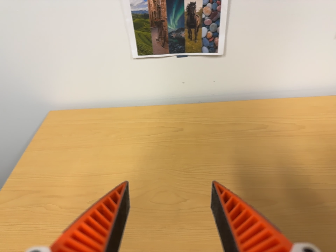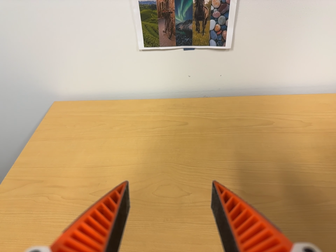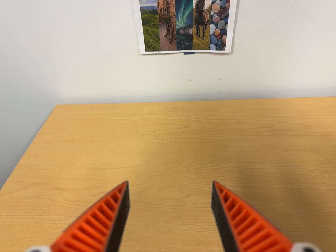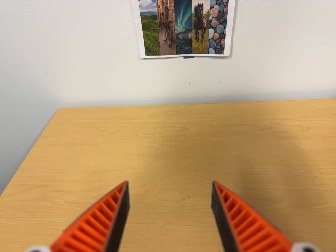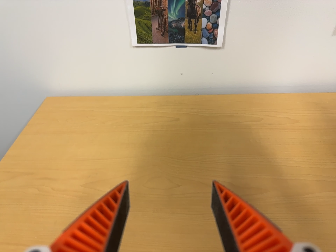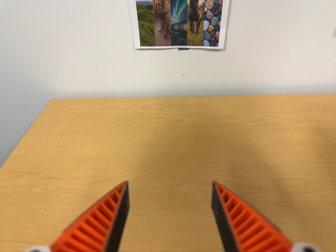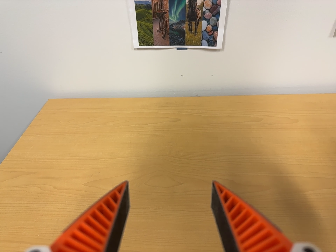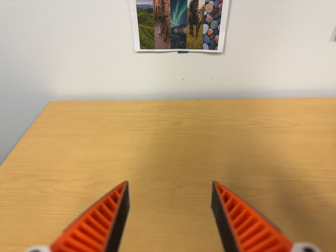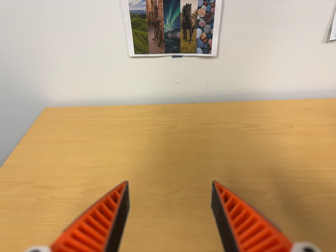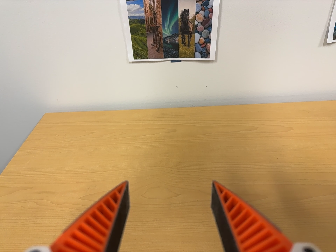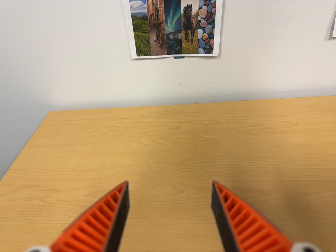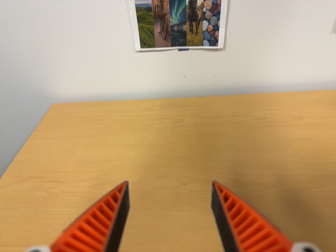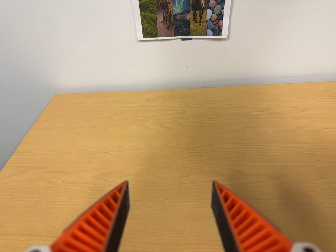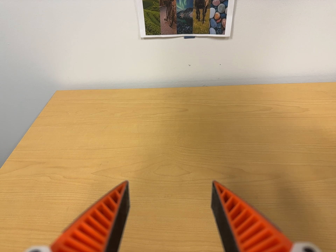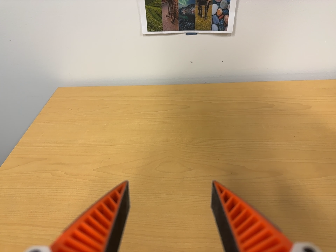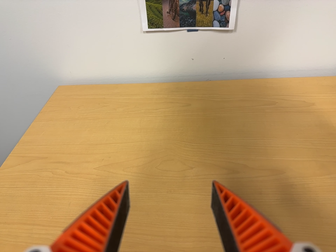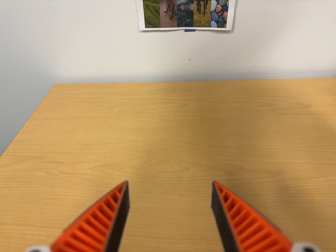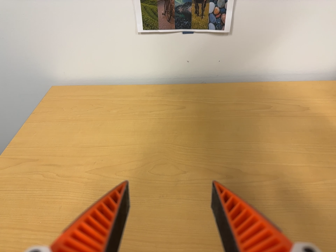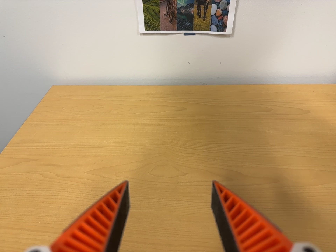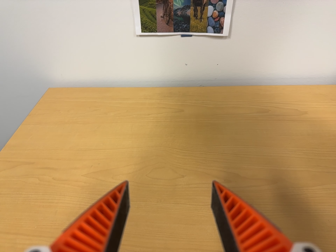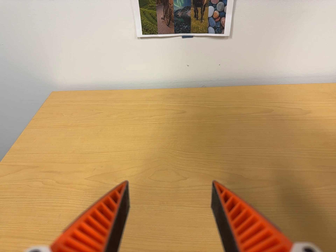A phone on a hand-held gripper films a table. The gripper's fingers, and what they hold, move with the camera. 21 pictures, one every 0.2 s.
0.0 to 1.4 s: The camera travels toward the bottom of its view, about 4 cm.
1.4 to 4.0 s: The camera shifts only a little, or ends up much as it began.
The film runs forward here.
